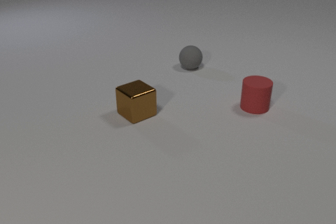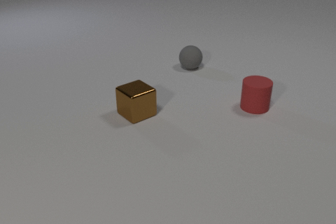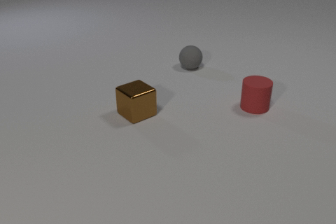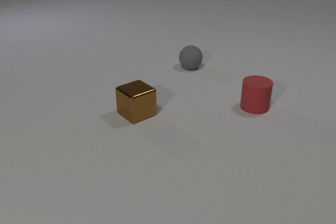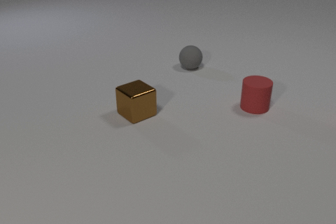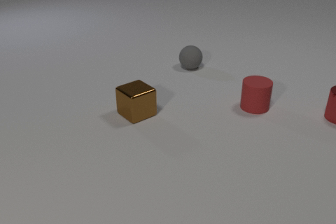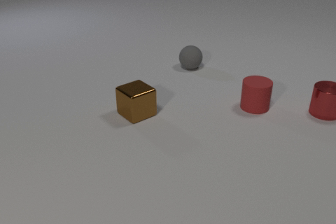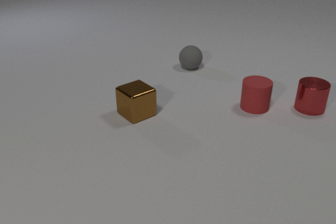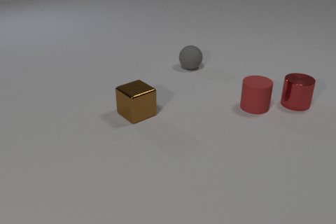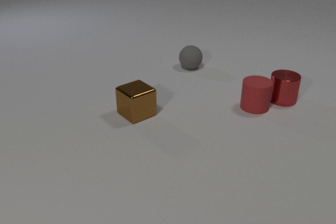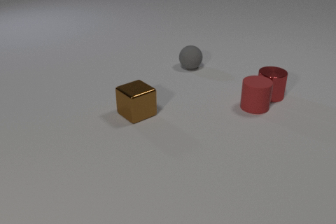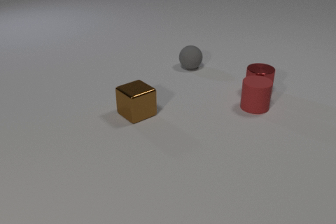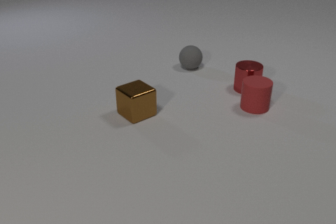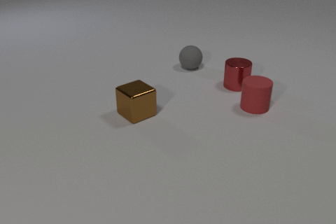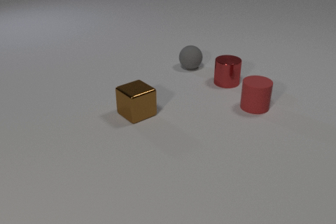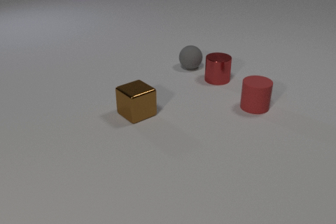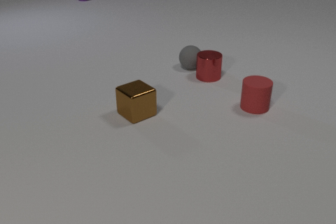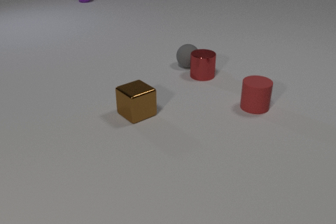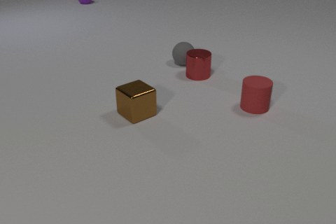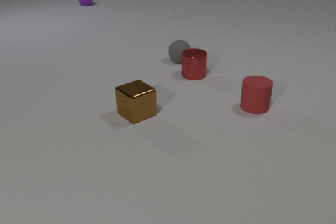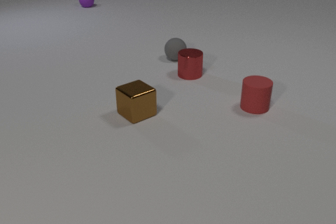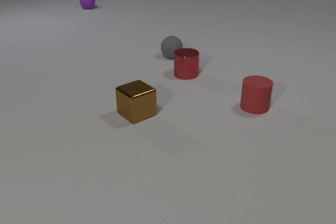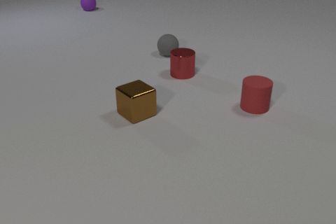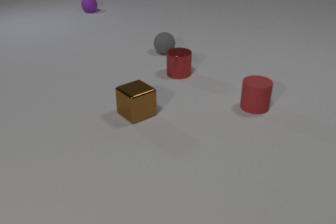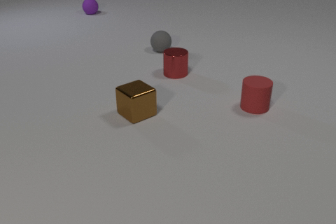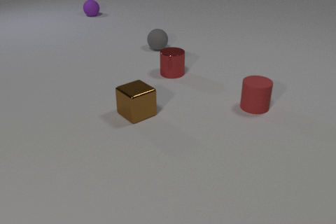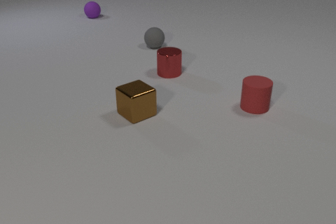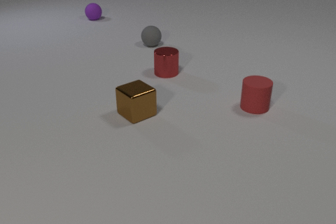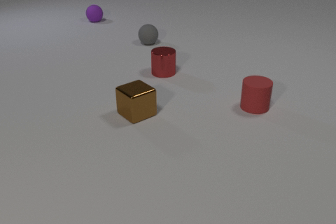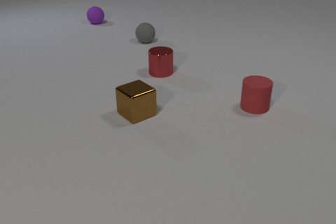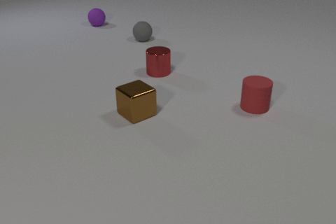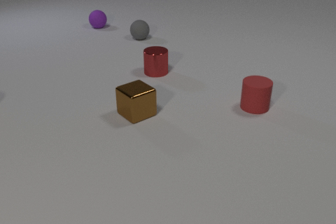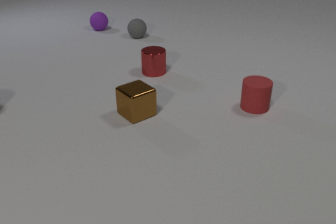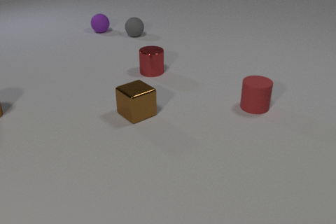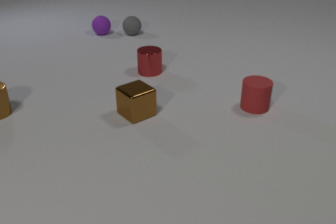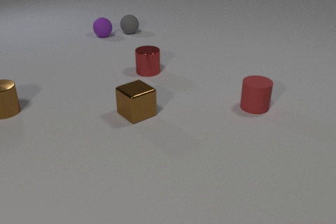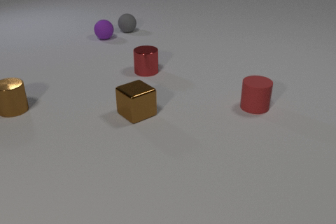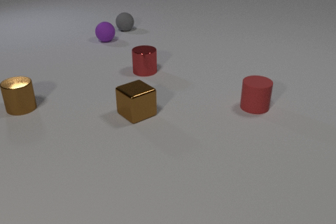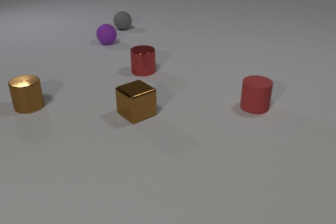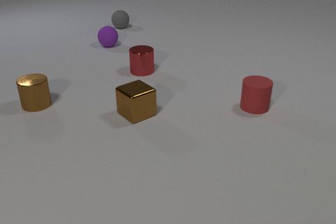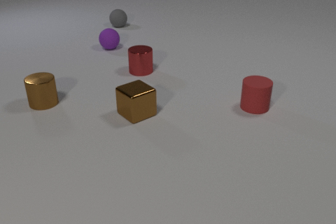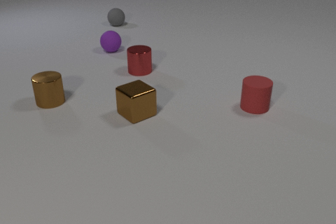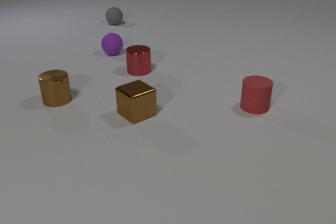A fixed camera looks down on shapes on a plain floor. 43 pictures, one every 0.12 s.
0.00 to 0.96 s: The red metal cylinder comes in at the right edge, slides to the left.
0.96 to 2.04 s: The red metal cylinder slides to the left and away from the camera. The purple rubber sphere comes in at the top edge, rolls toward the camera. The red metal cylinder and the gray rubber sphere collide.
2.04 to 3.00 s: The red metal cylinder slides to the left. The gray rubber sphere rolls away from the camera and to the left. The purple rubber sphere rolls toward the camera.
3.00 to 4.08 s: The red metal cylinder slides to the left. The gray rubber sphere rolls away from the camera and to the left. The purple rubber sphere rolls toward the camera. The brown metal cylinder comes in at the left edge, slides to the right.
4.08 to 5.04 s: The red metal cylinder slides to the left. The gray rubber sphere rolls away from the camera and to the left. The purple rubber sphere rolls toward the camera. The brown metal cylinder slides to the right.
What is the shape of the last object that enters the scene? cylinder.
How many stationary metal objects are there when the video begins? 1.
How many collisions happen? 1.
